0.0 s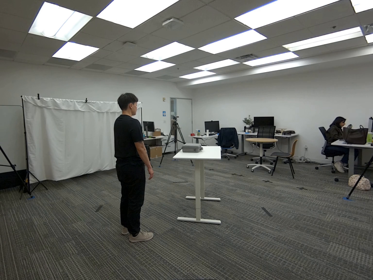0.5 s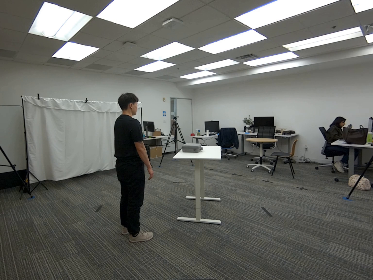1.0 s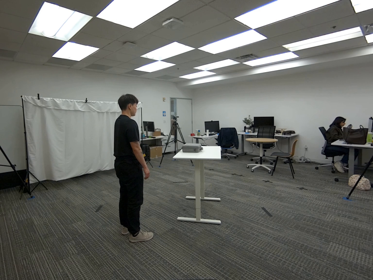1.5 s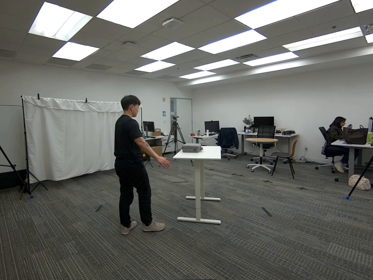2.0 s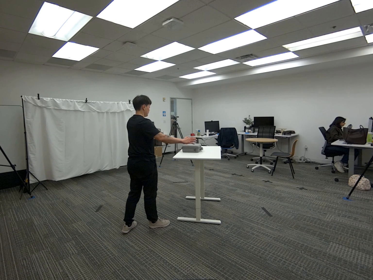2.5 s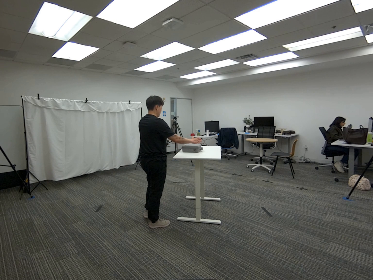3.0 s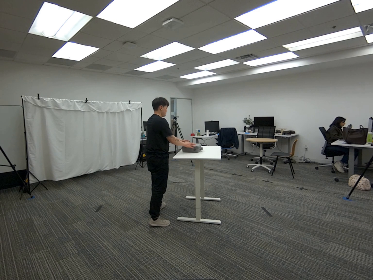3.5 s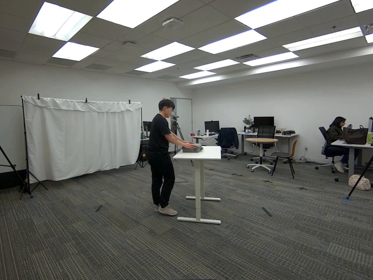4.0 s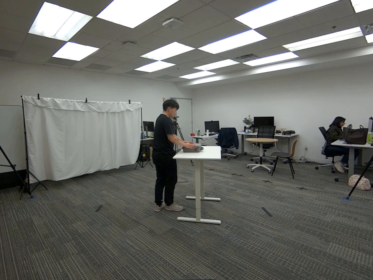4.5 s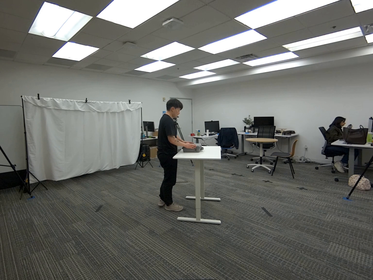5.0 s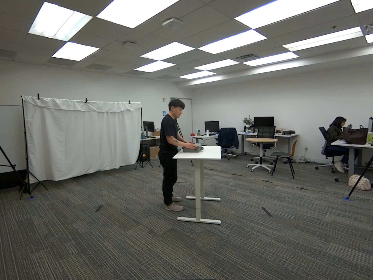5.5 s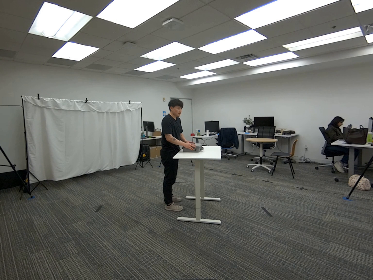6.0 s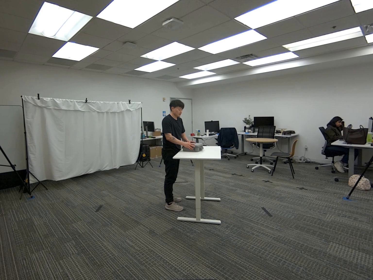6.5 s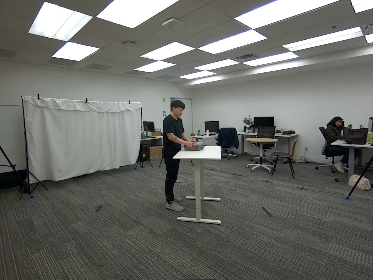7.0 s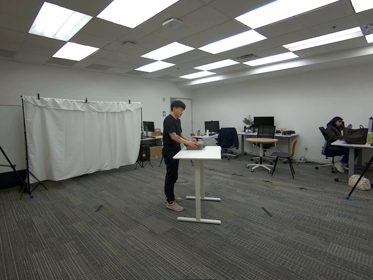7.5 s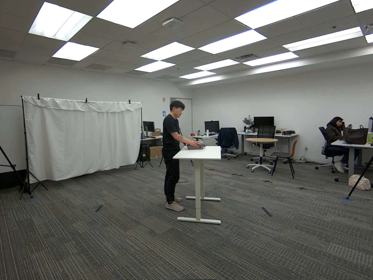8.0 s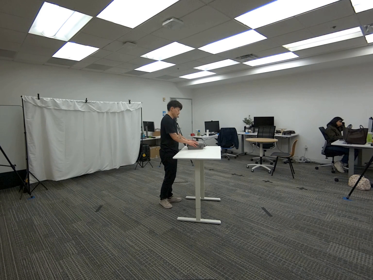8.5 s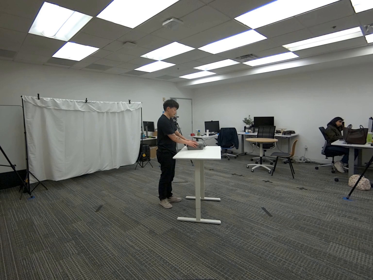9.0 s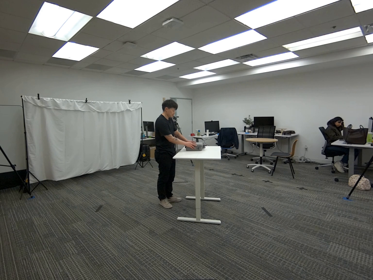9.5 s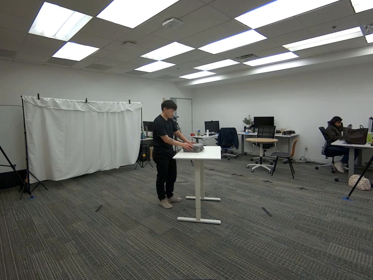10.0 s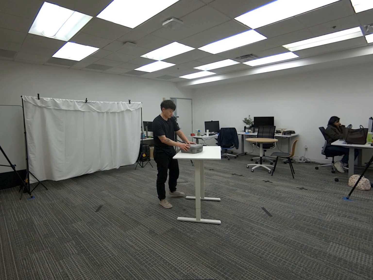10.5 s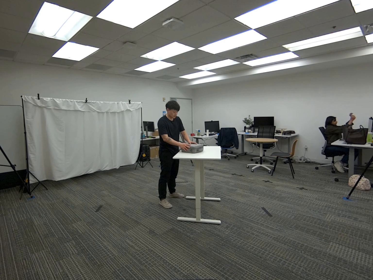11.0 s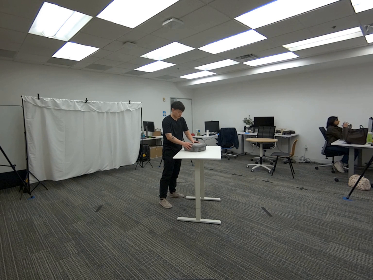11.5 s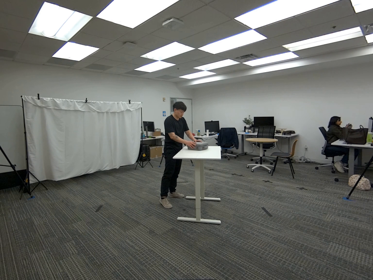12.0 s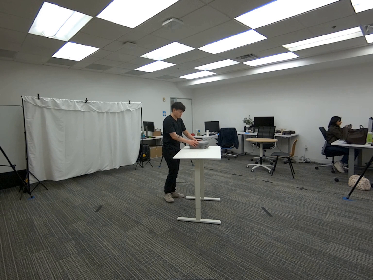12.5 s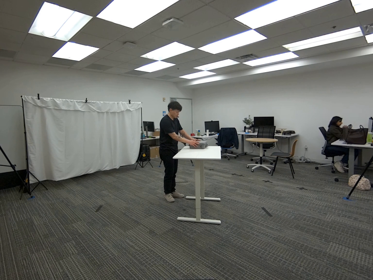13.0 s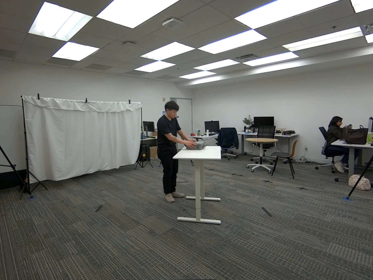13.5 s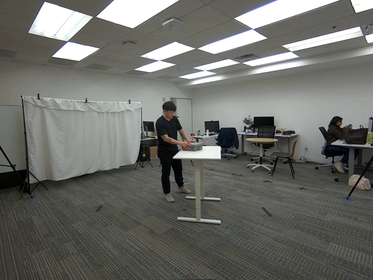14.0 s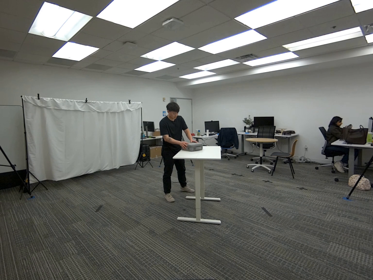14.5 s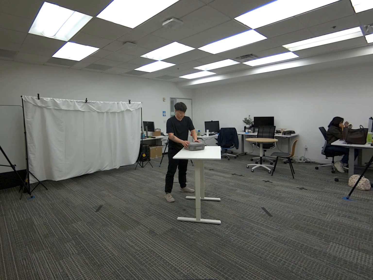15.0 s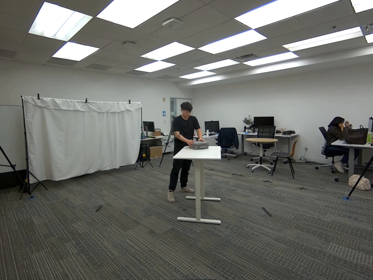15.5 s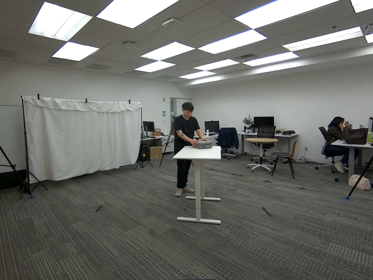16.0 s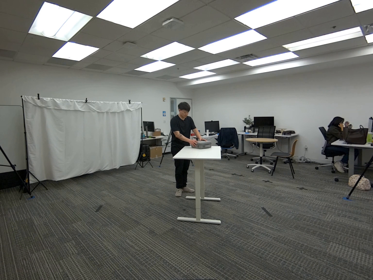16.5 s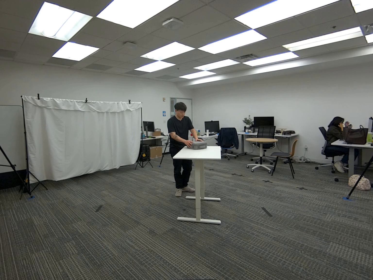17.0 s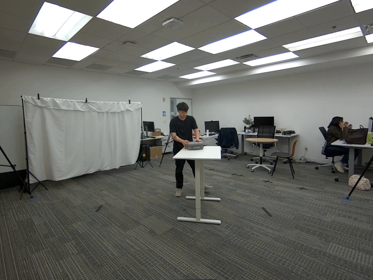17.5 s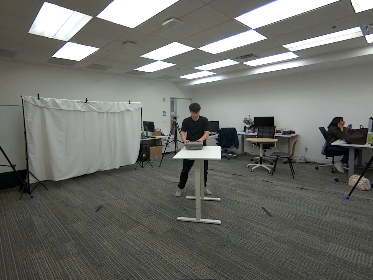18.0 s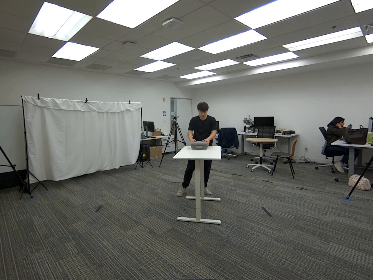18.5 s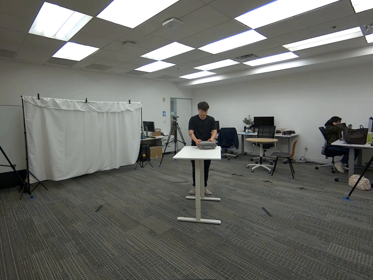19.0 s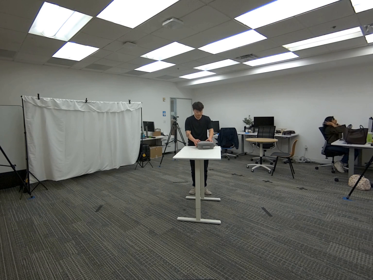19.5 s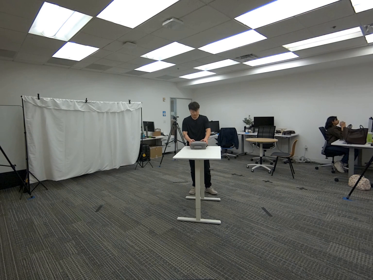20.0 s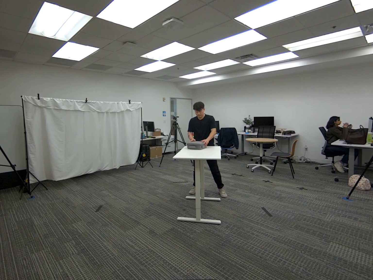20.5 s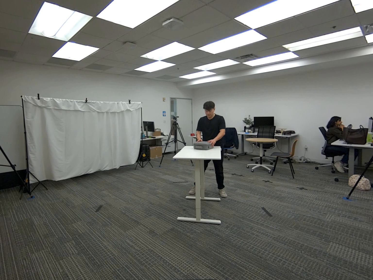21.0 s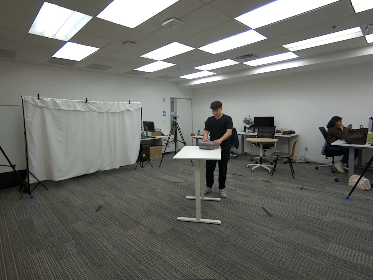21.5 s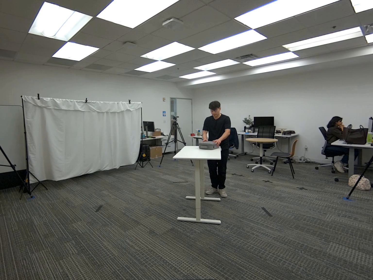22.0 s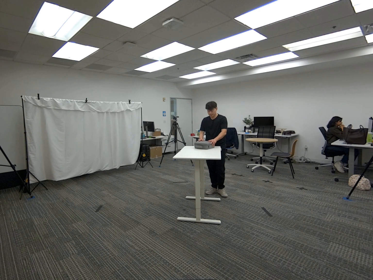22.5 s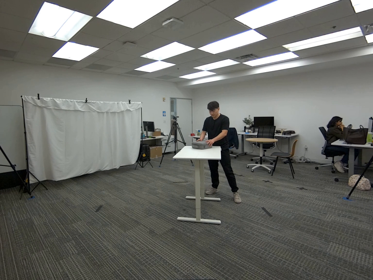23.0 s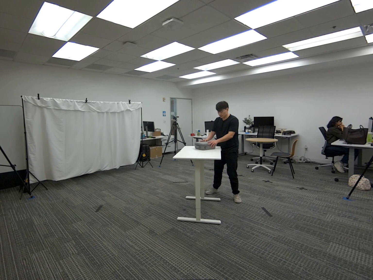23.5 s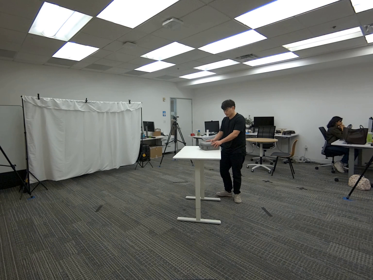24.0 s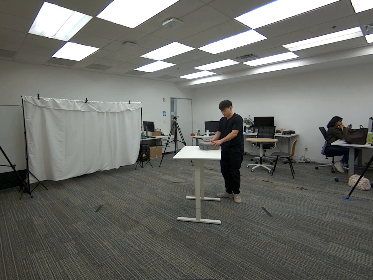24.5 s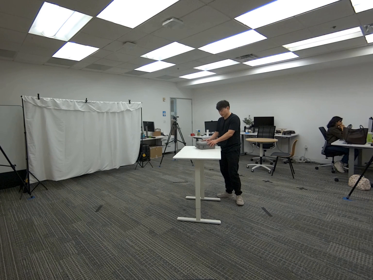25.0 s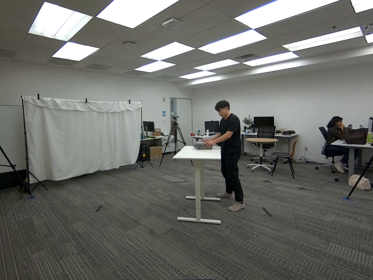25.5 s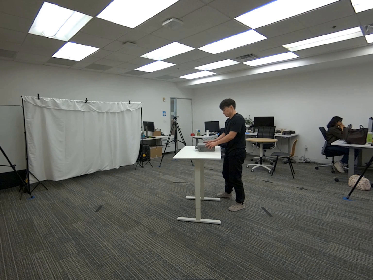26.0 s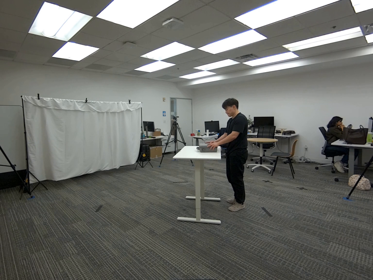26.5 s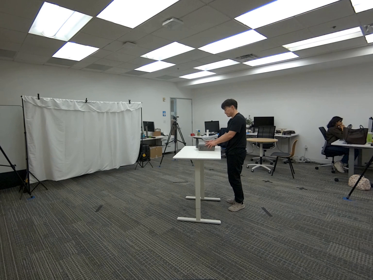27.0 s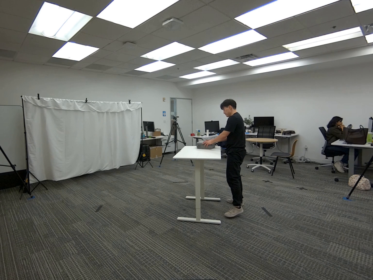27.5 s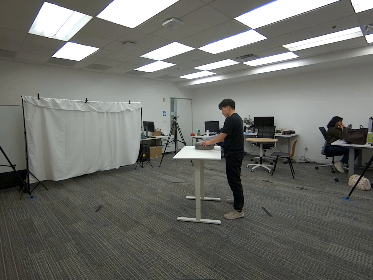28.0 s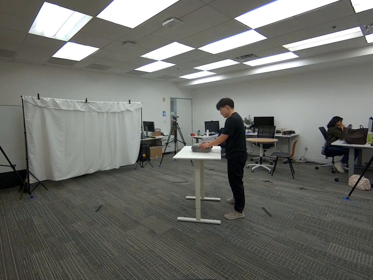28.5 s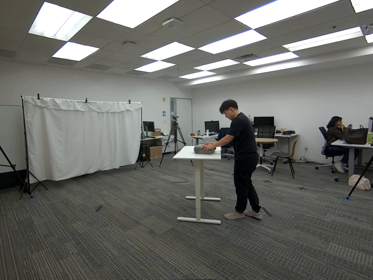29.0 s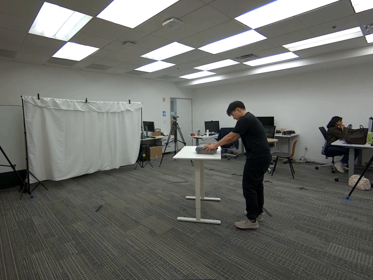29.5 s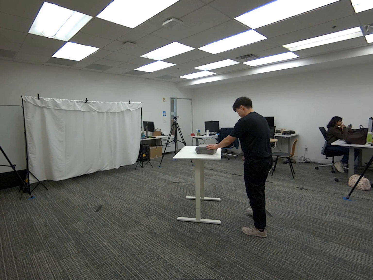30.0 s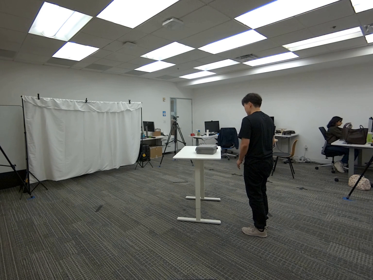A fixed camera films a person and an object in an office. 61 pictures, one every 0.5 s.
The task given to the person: Walk over to the einstar case on top of the white desk. Use both hands to hold onto the case on the table, and slide the case side to side until end of sequence.
